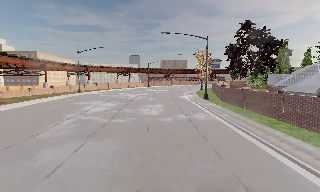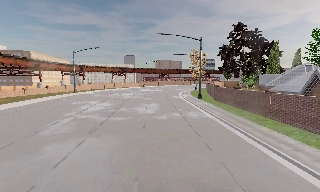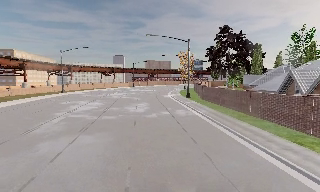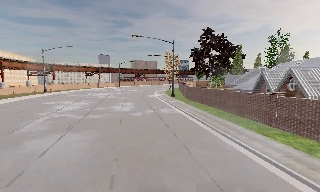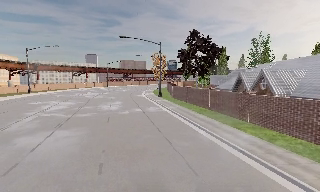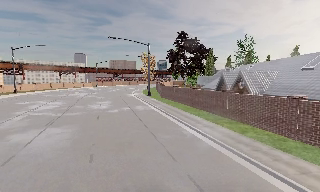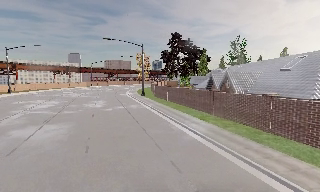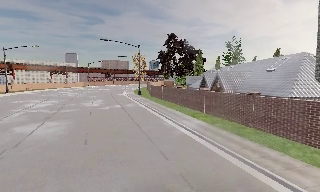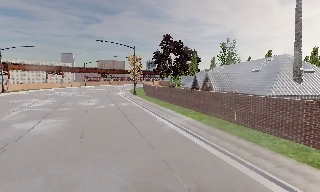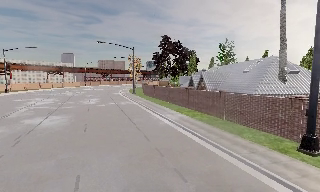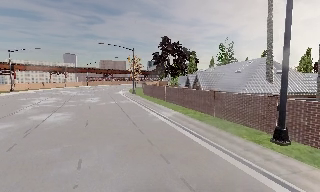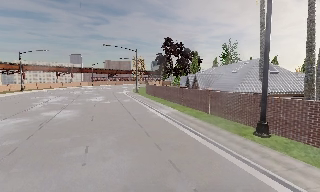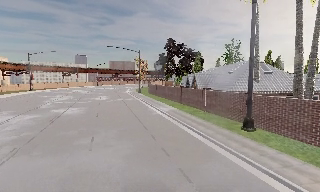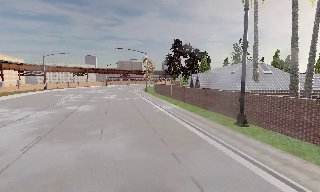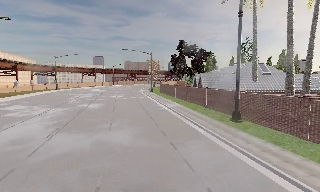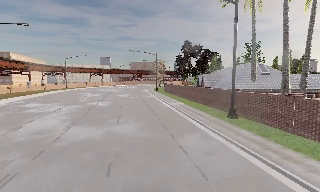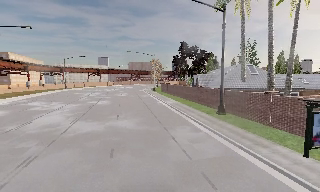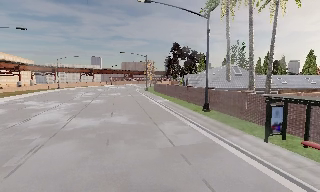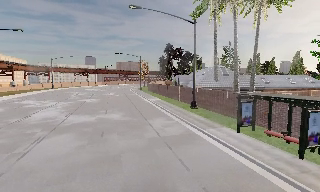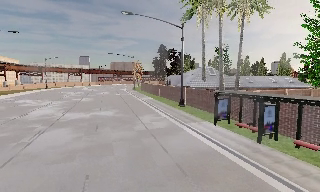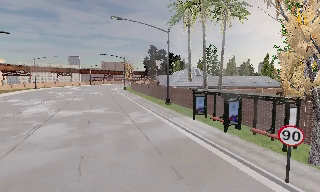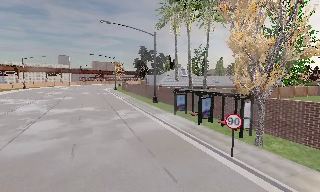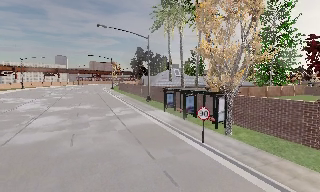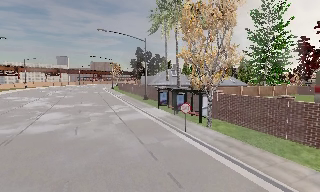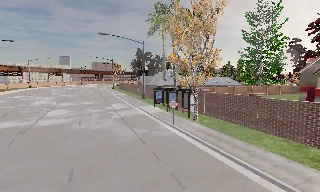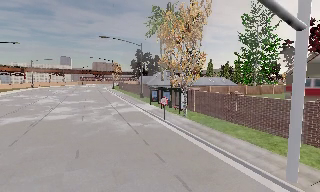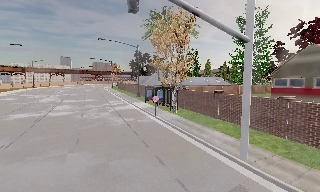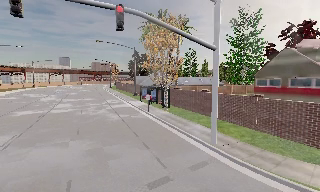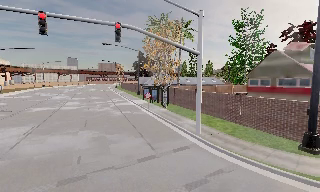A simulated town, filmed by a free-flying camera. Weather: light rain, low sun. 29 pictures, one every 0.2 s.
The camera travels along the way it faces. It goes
backward.
0.0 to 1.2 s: The camera pans to its right, which is clockwise from overhead, by about 20 degrees. It travels backward, about 5 m, so what stands in front gets smaller.
1.2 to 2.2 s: The camera travels backward and to its right, about 6 m, so what stands in front gets smaller.
2.2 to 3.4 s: The camera travels backward, about 9 m, so what stands in front gets smaller.
3.4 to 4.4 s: The scene slides to the left, as the camera pans about 10 degrees to its right. It travels backward and to its right, about 8 m, so what stands in front gets smaller.
4.4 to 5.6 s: The camera travels backward and to its right, about 11 m, so what stands in front gets smaller.
The film runs backward here.
